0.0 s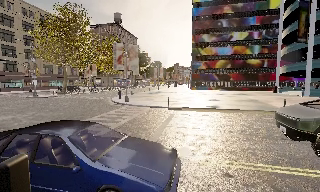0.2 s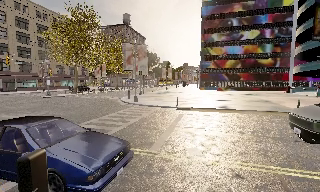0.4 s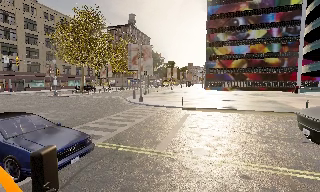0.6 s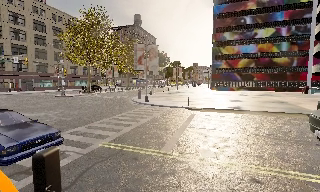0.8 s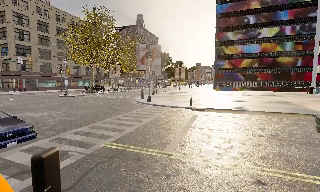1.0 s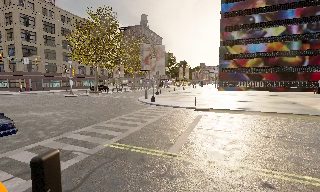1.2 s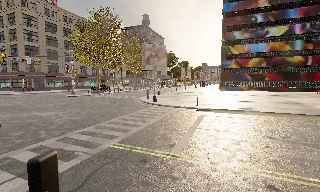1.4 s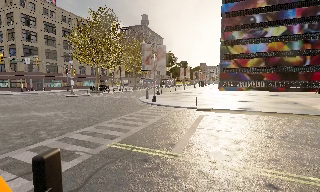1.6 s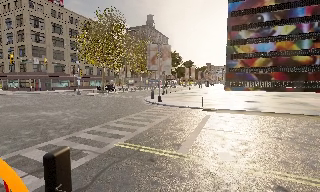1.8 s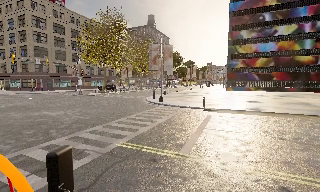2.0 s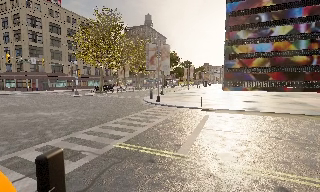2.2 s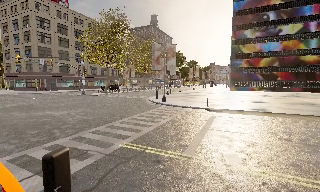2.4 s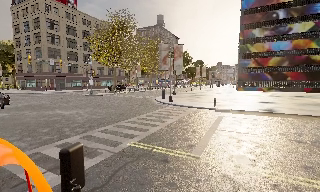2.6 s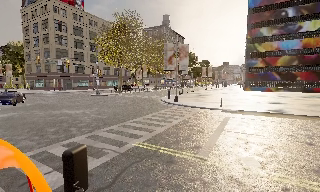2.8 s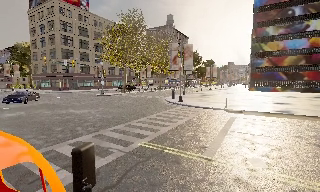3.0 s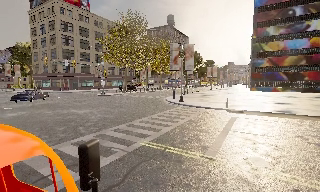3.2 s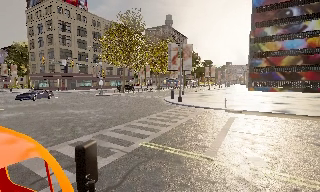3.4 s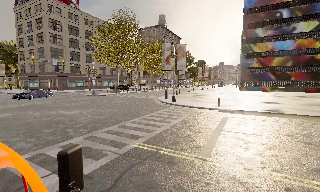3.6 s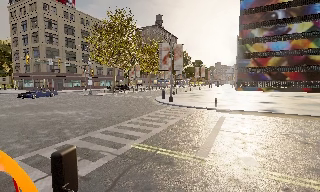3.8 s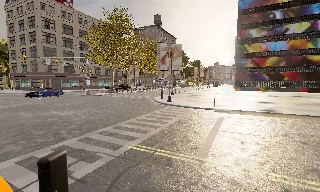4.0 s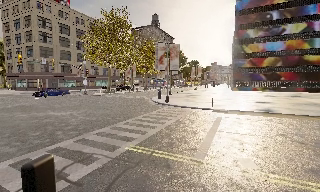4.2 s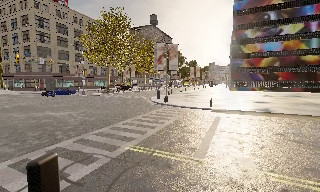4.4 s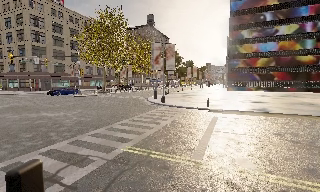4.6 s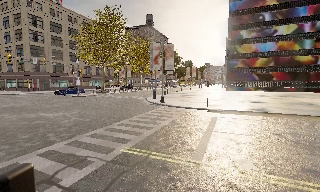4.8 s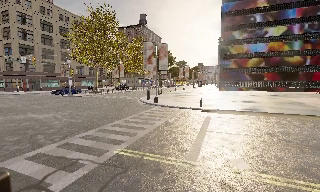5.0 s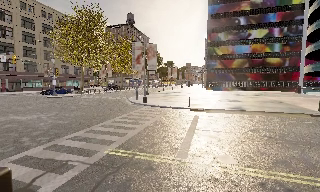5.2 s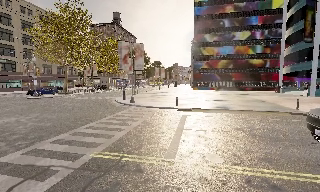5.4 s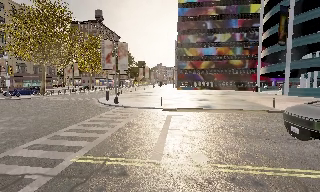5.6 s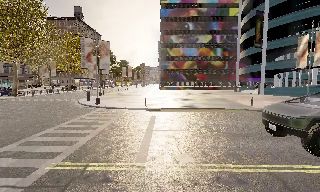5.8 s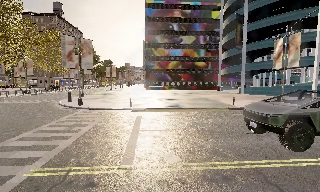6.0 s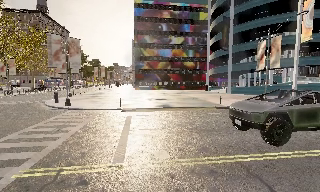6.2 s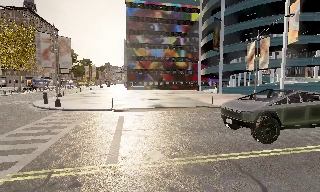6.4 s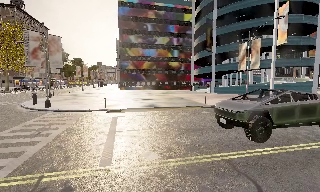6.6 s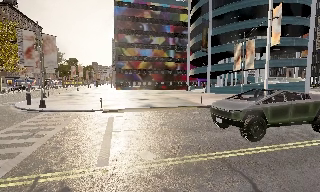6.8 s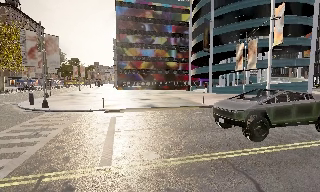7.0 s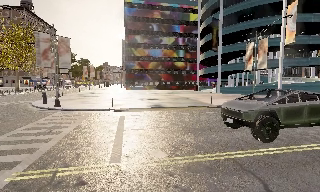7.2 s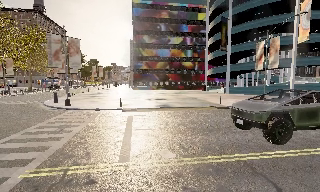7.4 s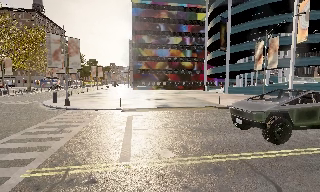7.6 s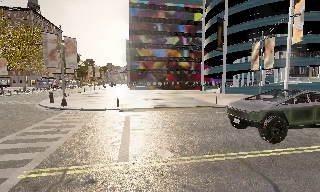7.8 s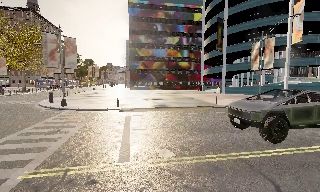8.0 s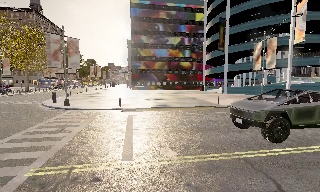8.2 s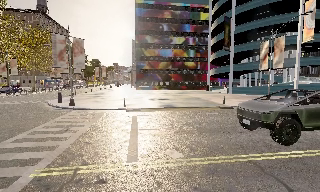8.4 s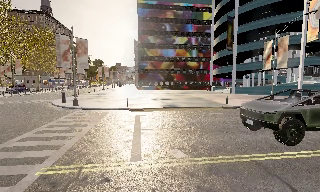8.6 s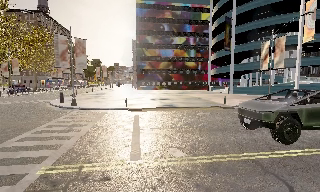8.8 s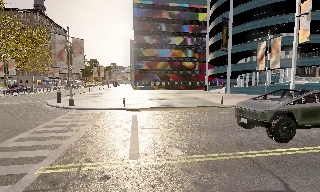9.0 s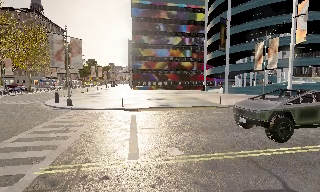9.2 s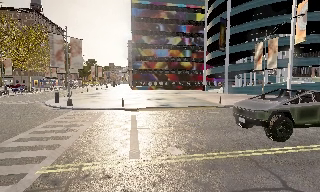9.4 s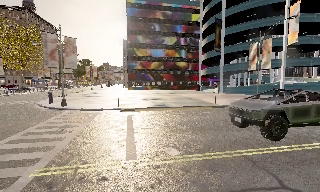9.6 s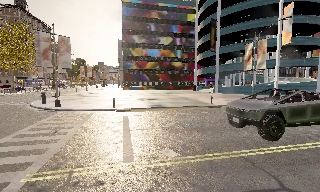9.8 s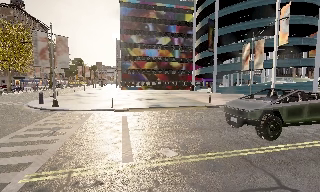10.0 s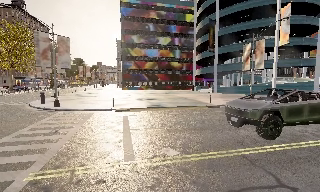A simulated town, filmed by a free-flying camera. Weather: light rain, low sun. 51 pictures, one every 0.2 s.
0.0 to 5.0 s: The camera travels to its left and forward, about 1 m, so close, fixed things drift to the right.
5.0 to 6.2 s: The scene slides to the left, as the camera pans about 30 degrees to its right.
6.2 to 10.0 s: The camera travels to its left, about 1 m.
The film runs backward here.
